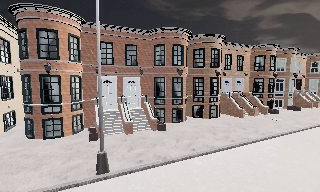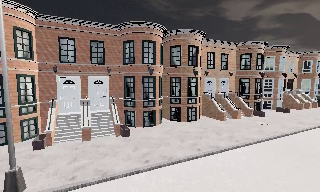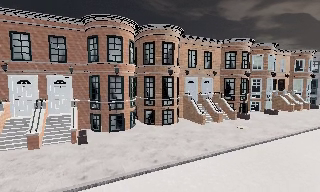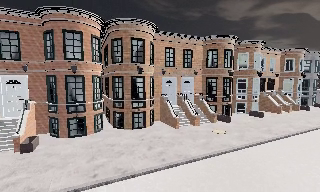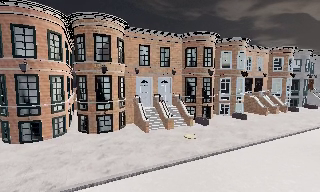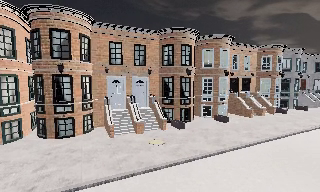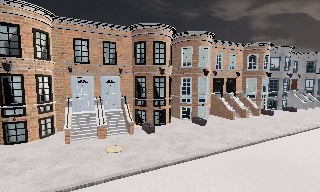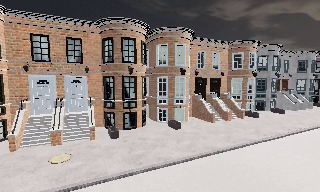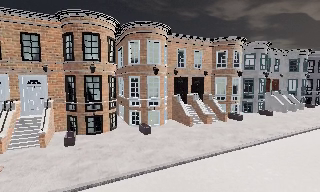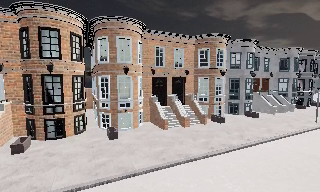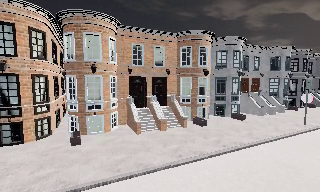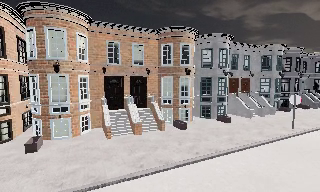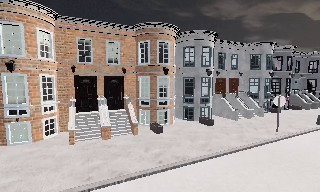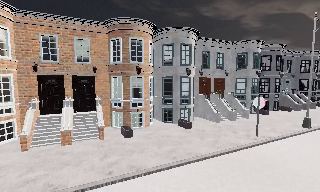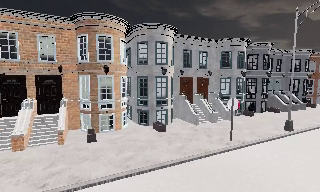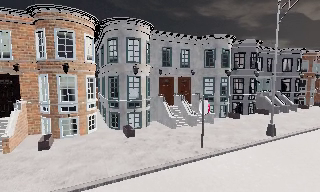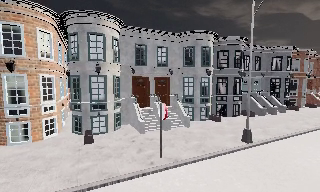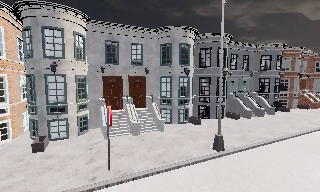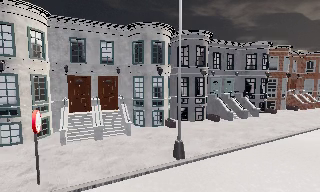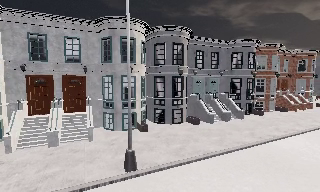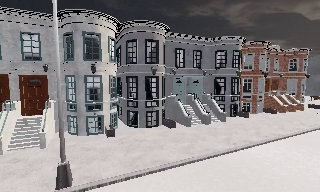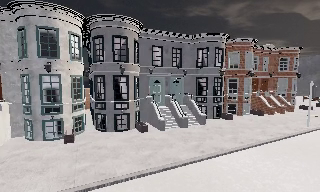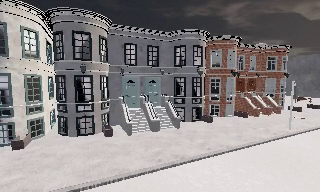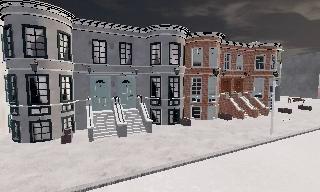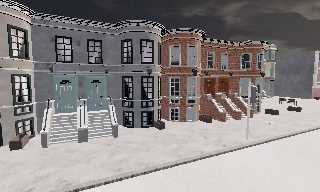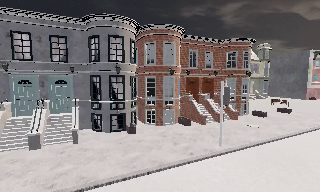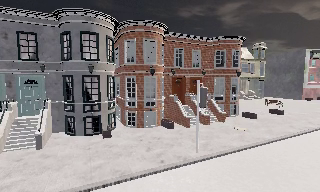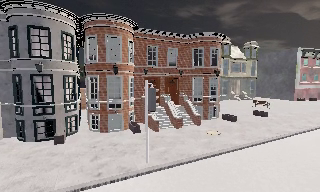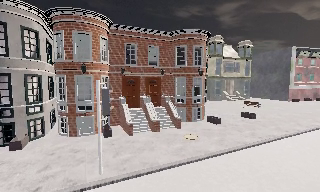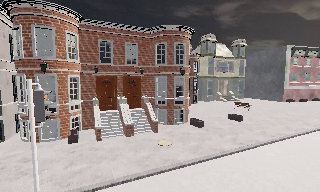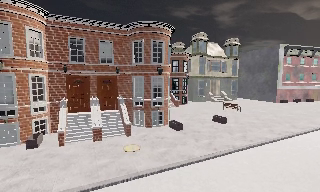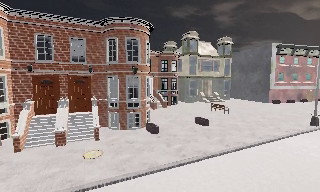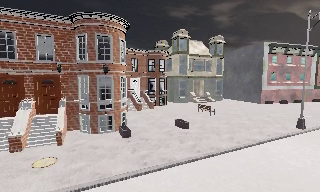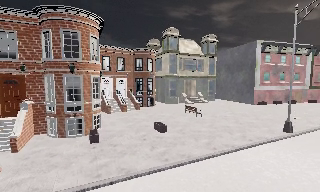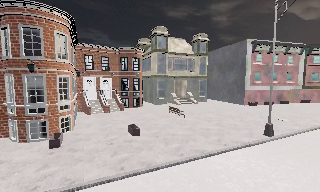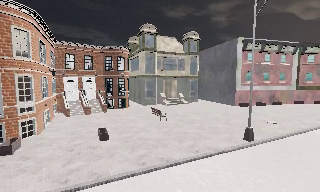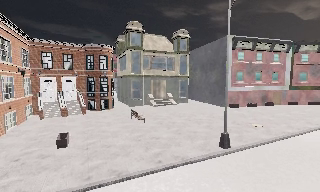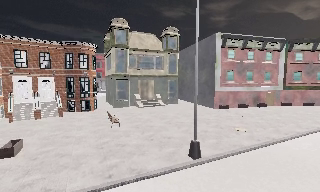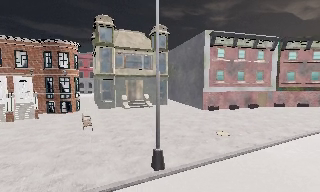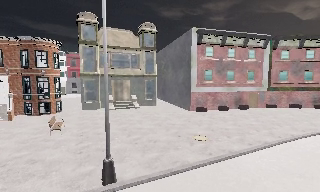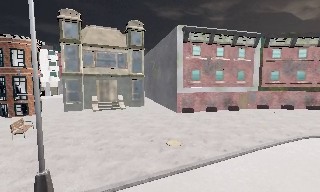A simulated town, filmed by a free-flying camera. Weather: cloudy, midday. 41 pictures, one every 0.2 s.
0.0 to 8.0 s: The camera travels to its right and forward, about 75 m, so close, fixed things drift to the left.
The film runs forward here.
